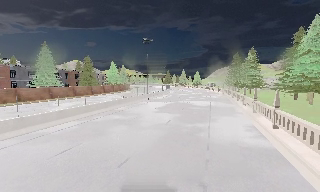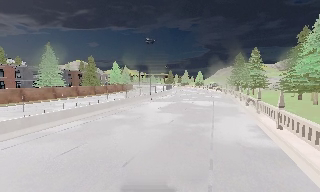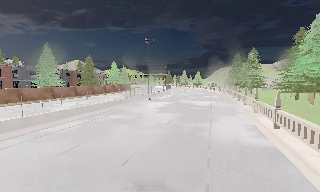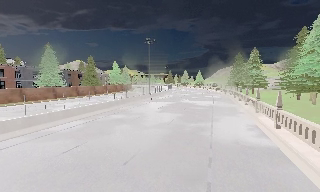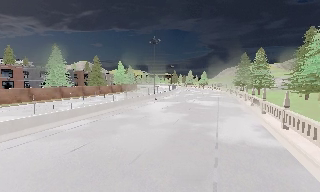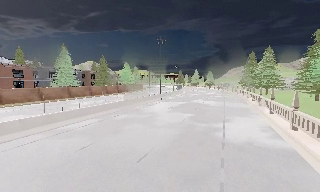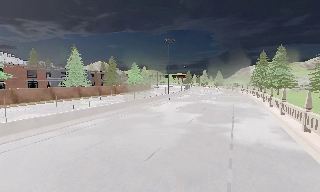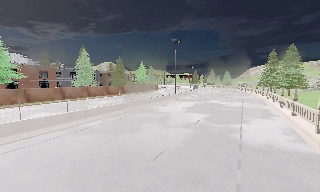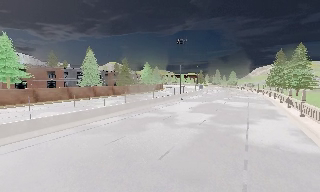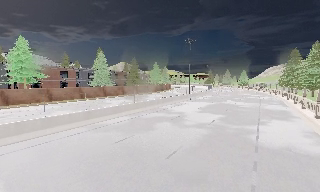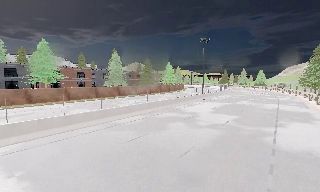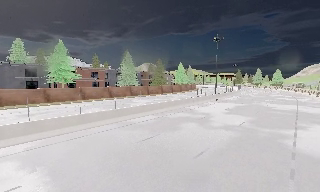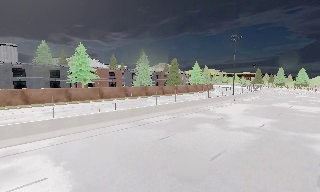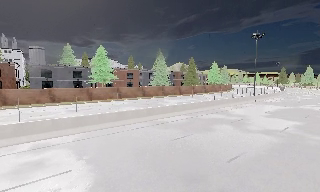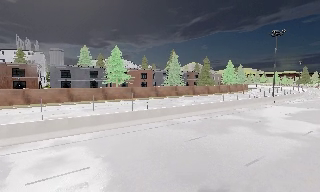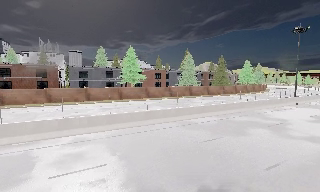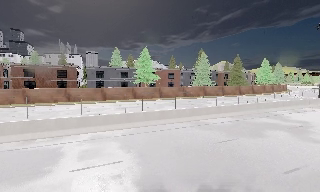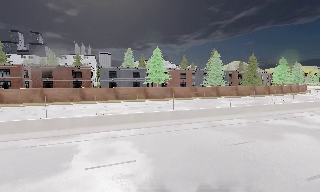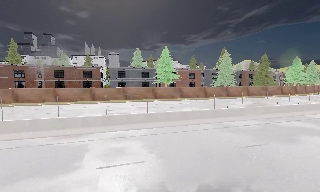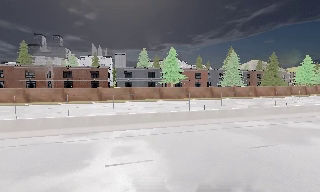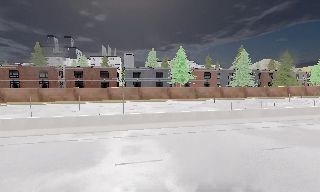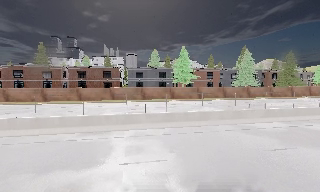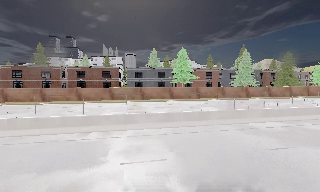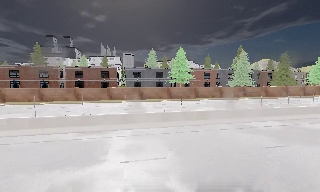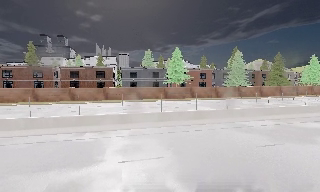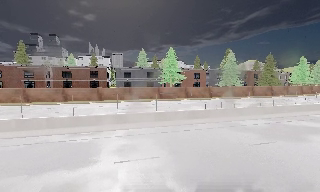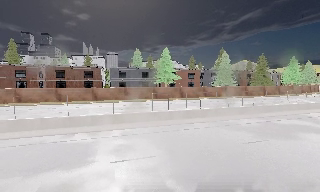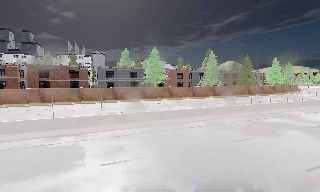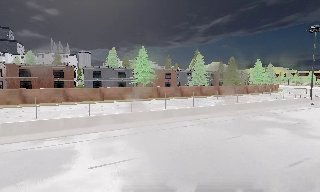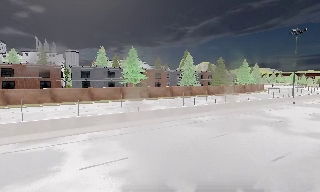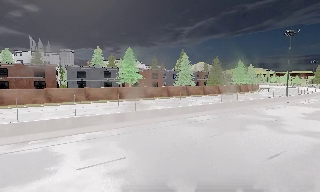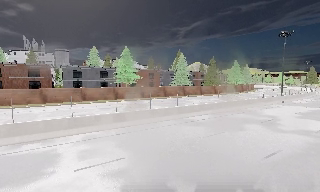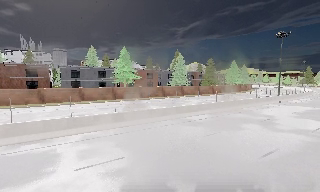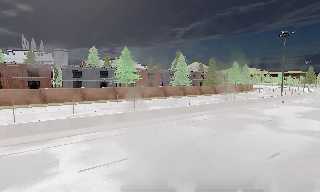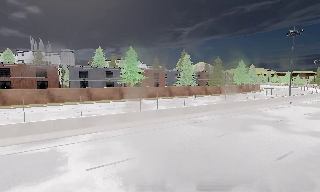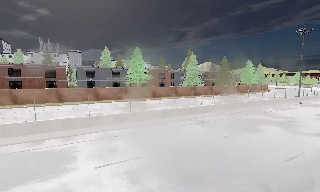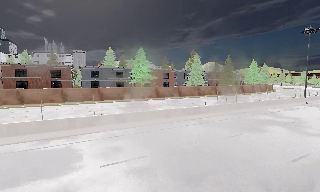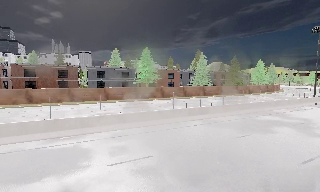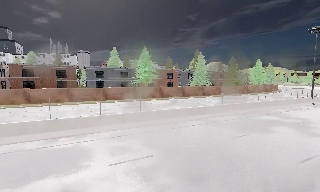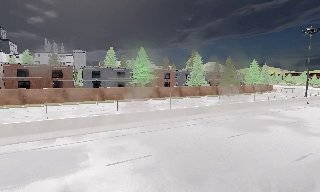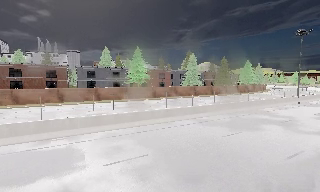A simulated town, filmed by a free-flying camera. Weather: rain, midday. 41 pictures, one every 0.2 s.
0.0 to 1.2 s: The camera shifts only a little, or ends up much as it began.
1.2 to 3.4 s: The camera pans to its left, which is counterclockwise from overhead, by about 45 degrees. It travels to its left and backward, about 1 m, so close, fixed things drift to the right.
3.4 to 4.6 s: The camera shifts only a little, or ends up much as it began.
4.6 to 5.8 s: The camera swings to its right by about 15 degrees, and the scene slides to the left.
5.8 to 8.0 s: The camera travels to its left, about 1 m, so close, fixed things drift to the right.
The film runs backward here.
